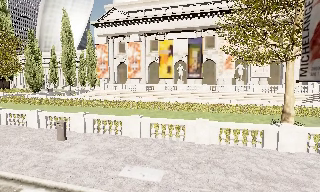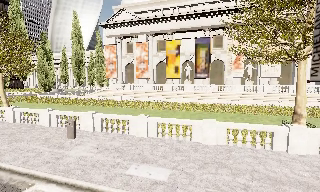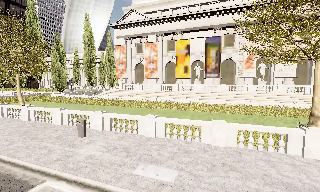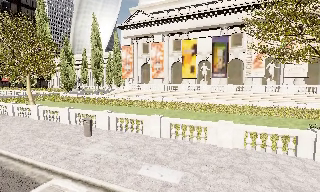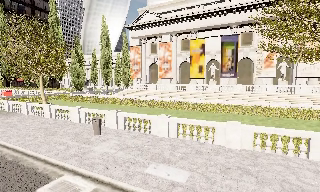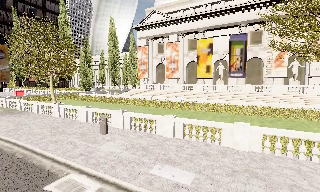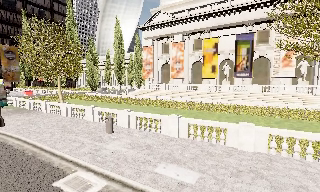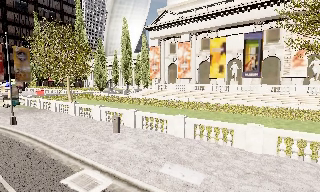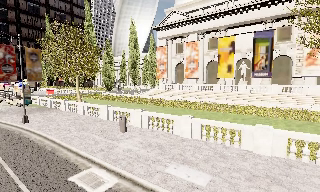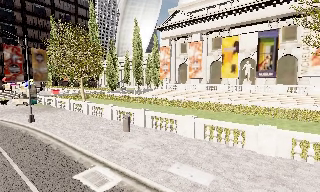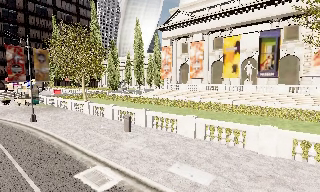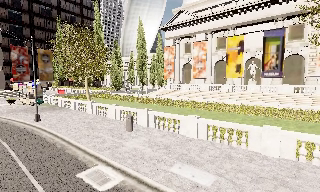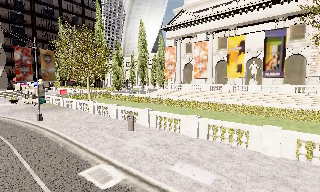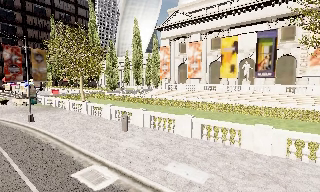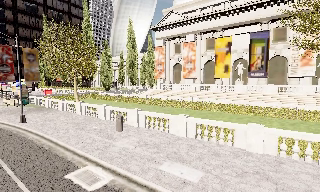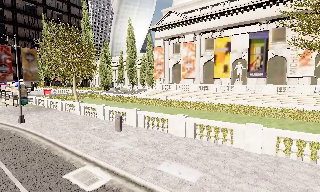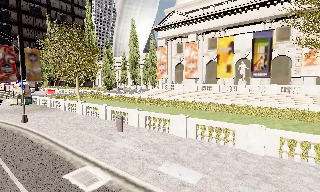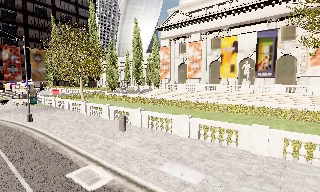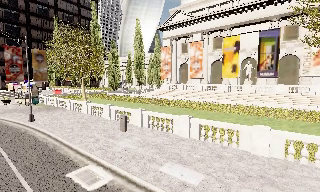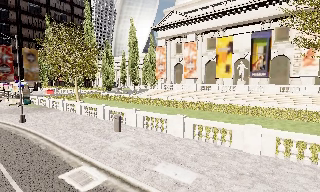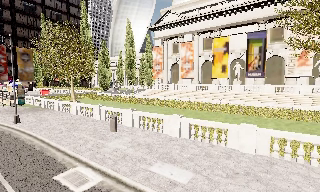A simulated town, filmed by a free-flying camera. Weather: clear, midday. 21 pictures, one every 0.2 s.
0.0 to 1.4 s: The scene slides to the right, as the camera pans about 20 degrees to its left.
1.4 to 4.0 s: The camera travels to its right, about 0.5 m.
The film runs backward here.
